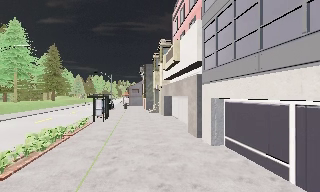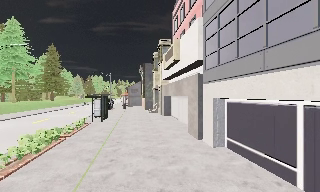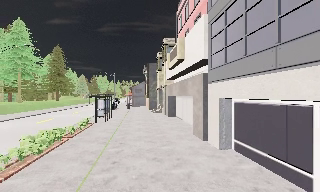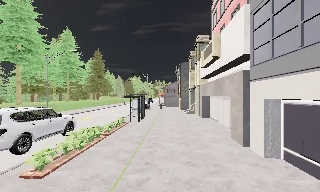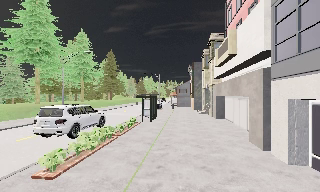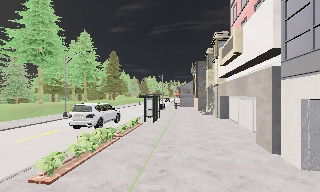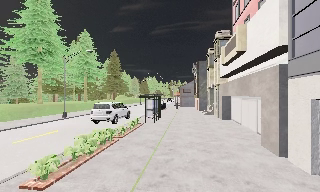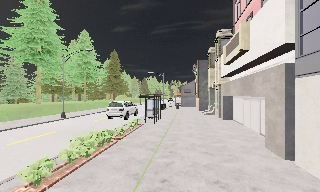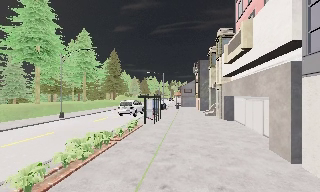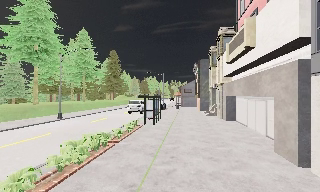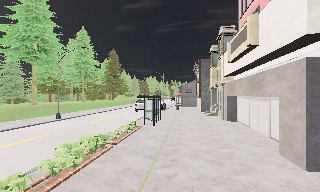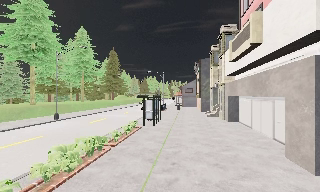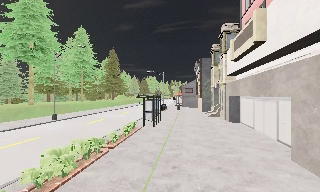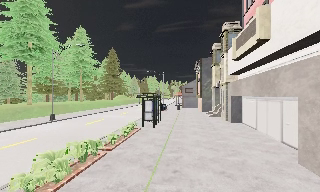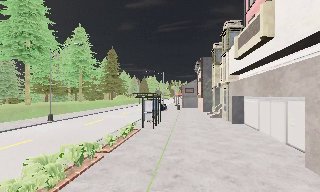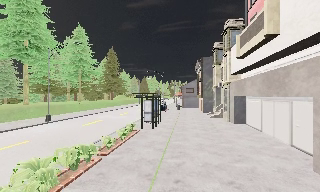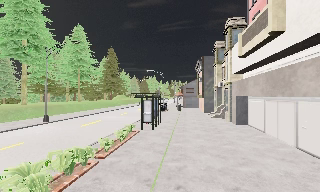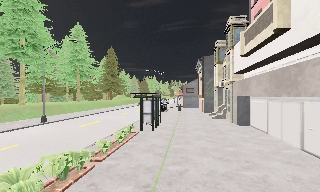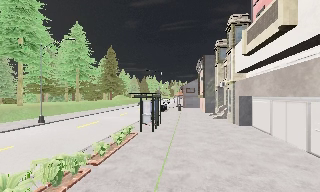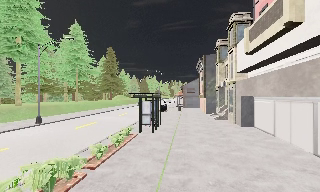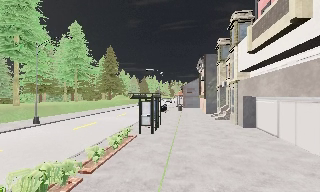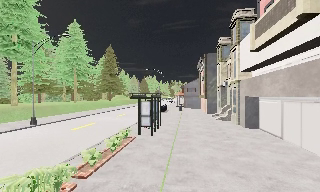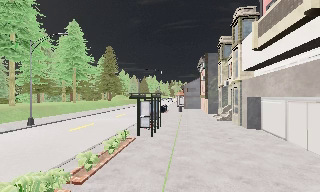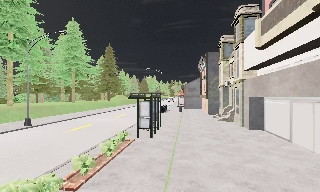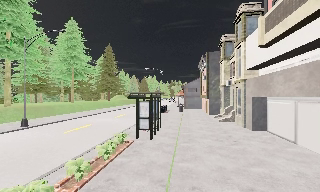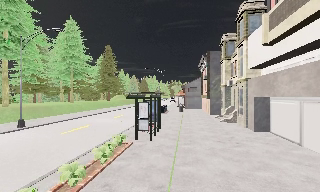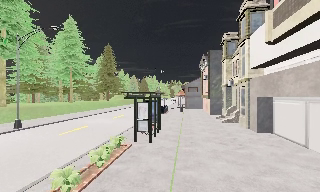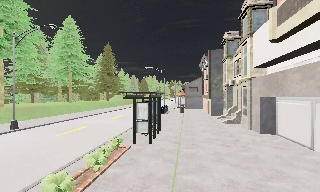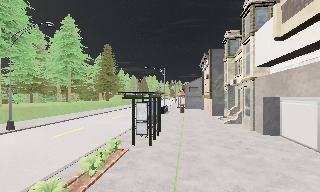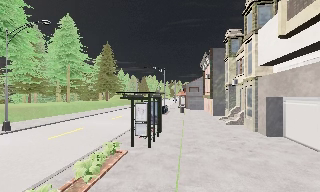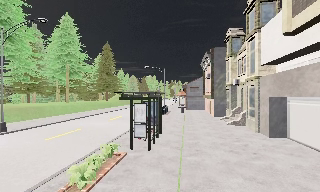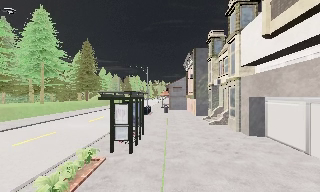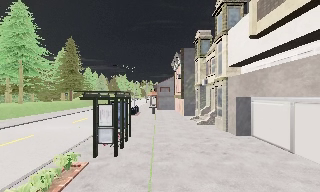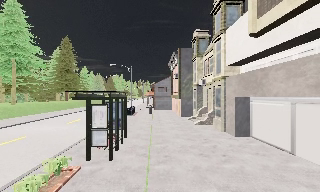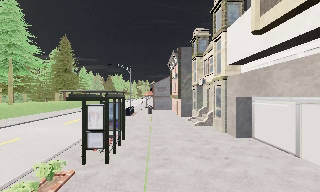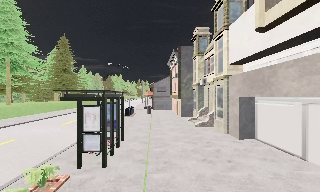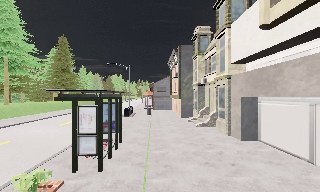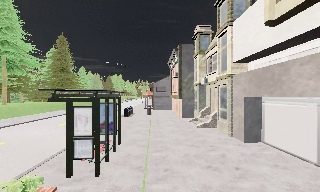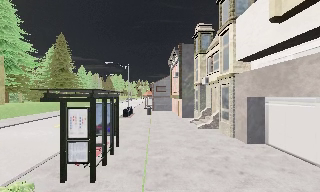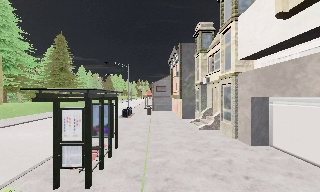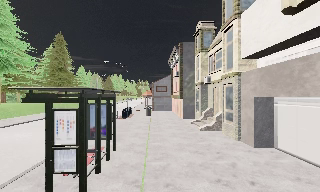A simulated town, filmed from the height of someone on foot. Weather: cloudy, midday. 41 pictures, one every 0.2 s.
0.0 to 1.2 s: The scene slides to the right, as the camera pans about 20 degrees to its left. It travels forward, about 2 m, so what stands in front looms larger.
1.2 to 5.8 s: The camera travels forward, about 7 m, so what stands in front looms larger.
5.8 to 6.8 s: The camera swings to its right by about 10 degrees, and the scene slides to the left. It travels forward, about 1.5 m, so what stands in front looms larger.
6.8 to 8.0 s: The camera travels forward, about 2 m, so what stands in front looms larger.
The film runs forward here.
